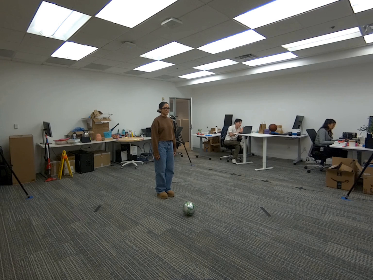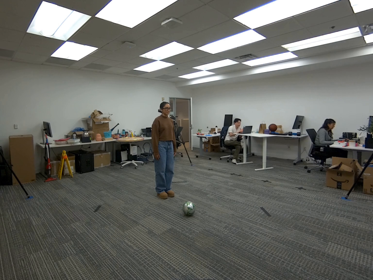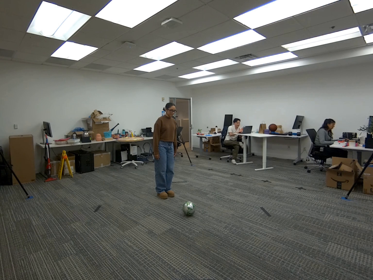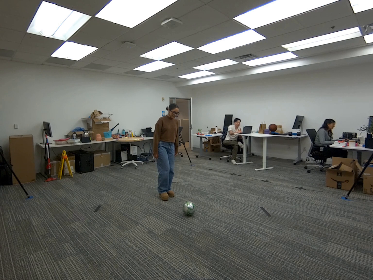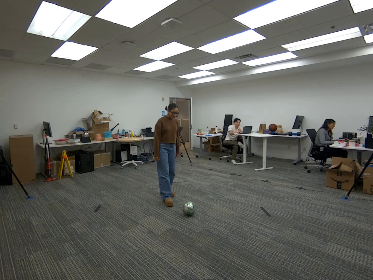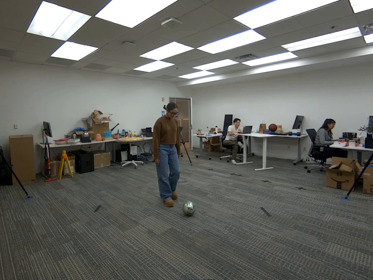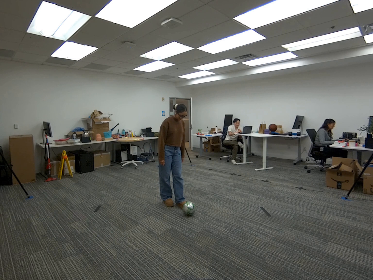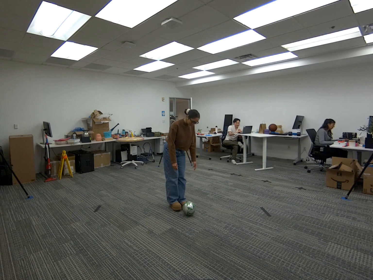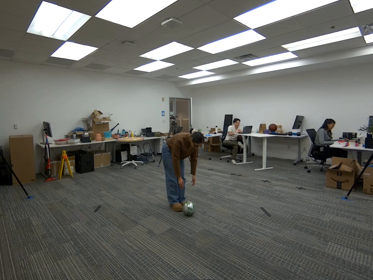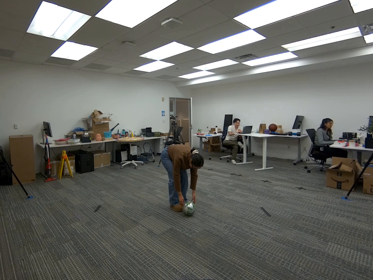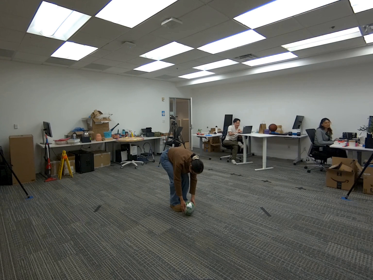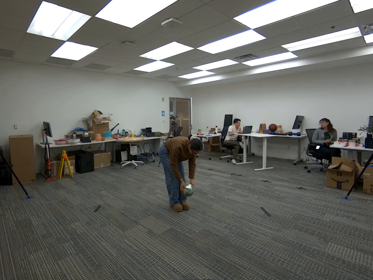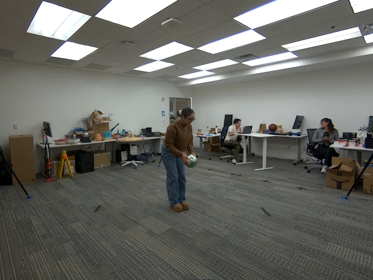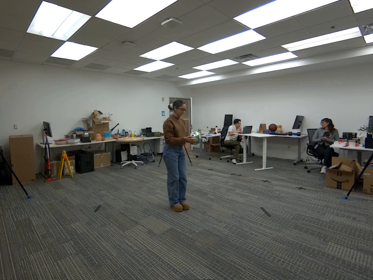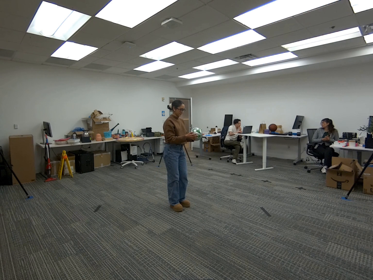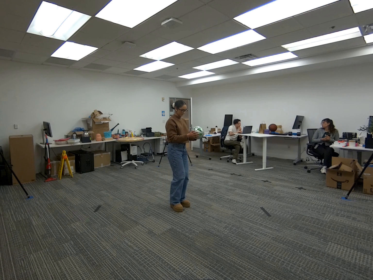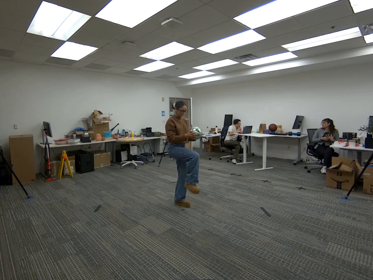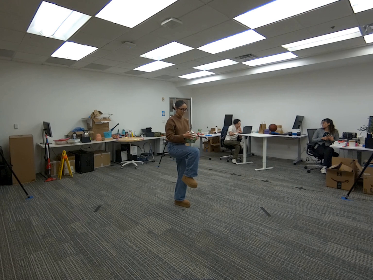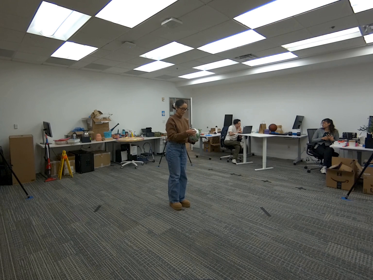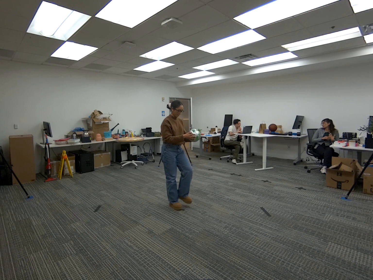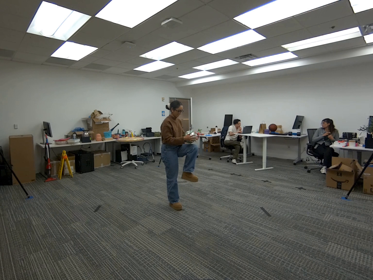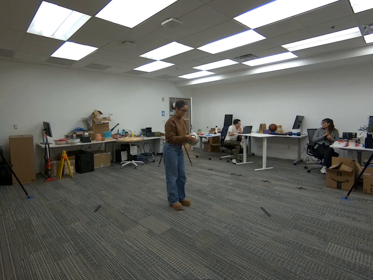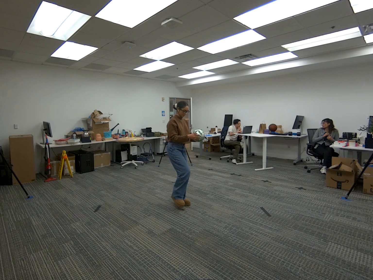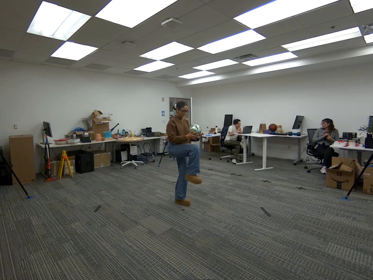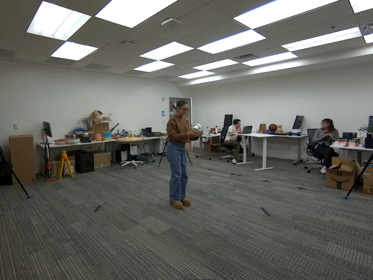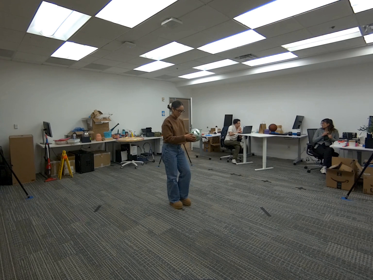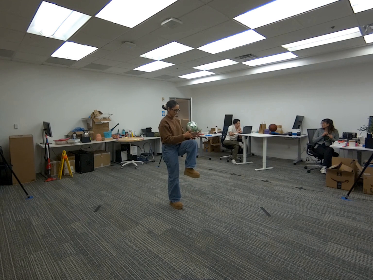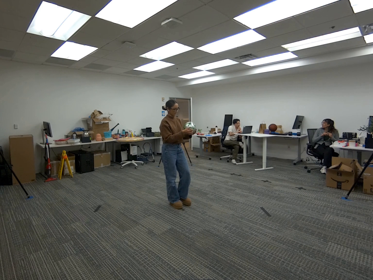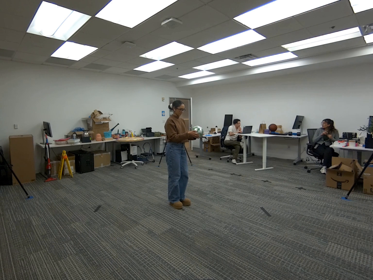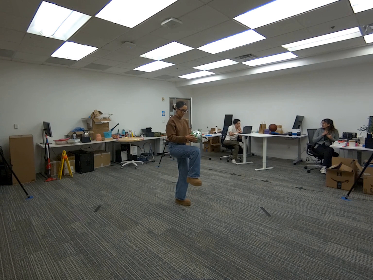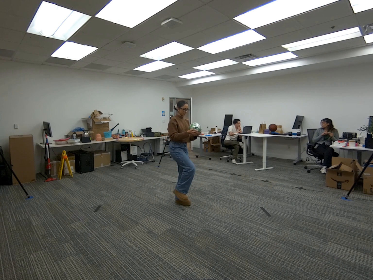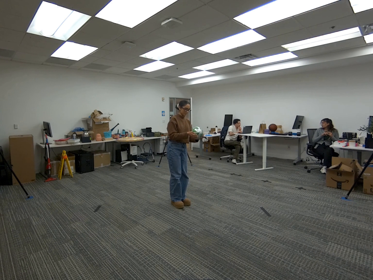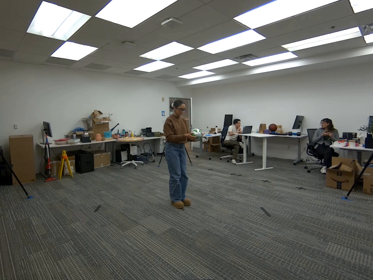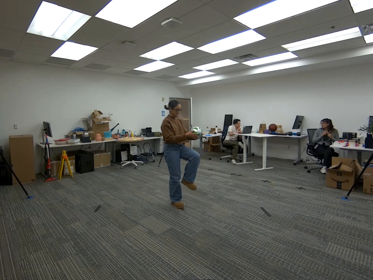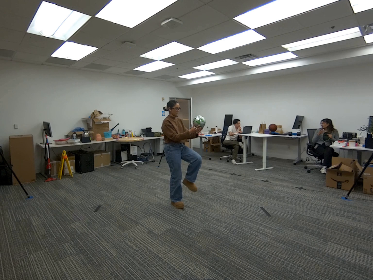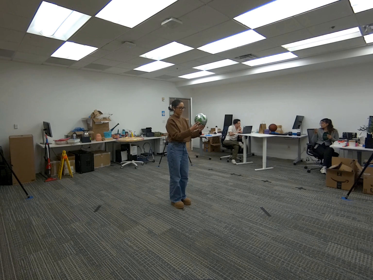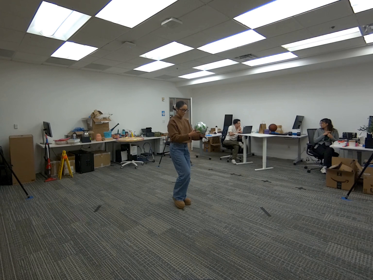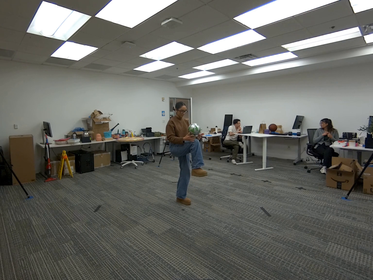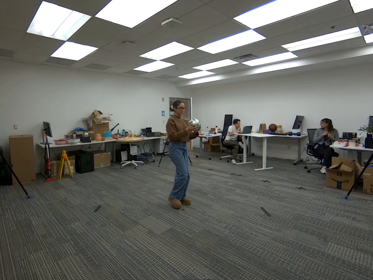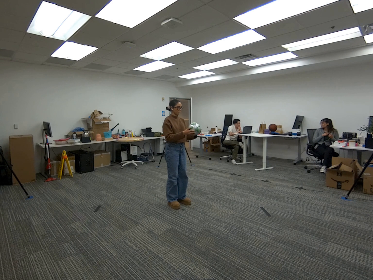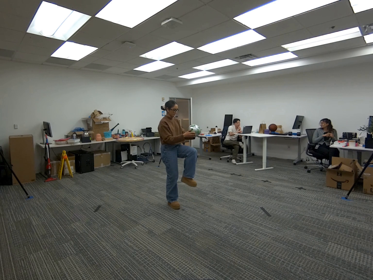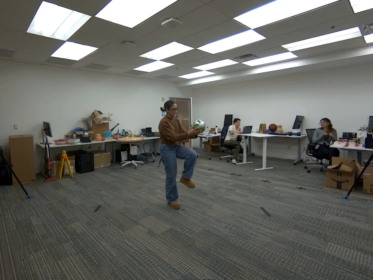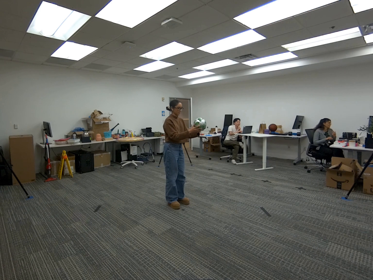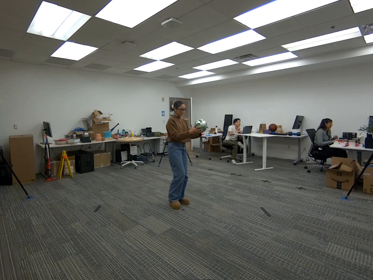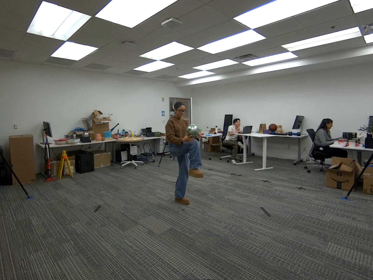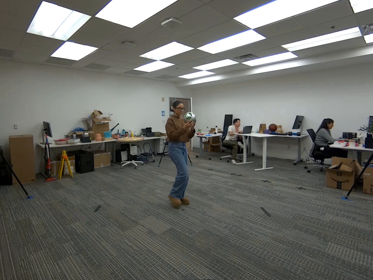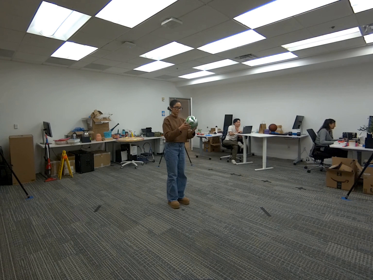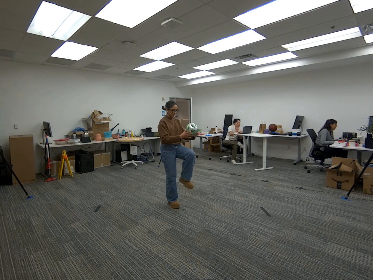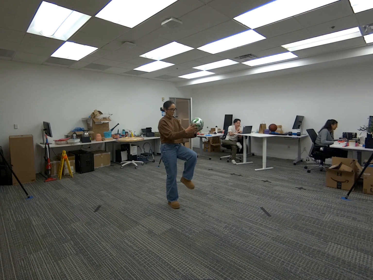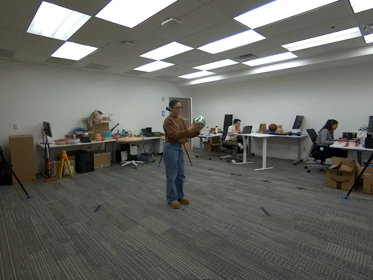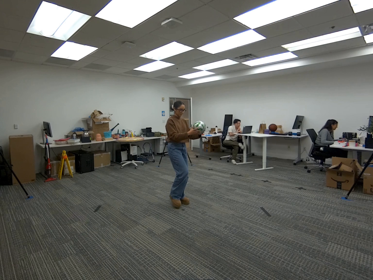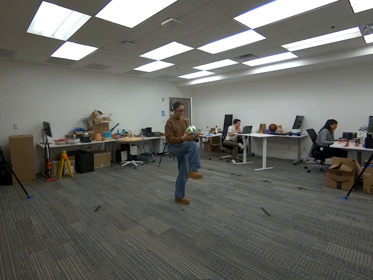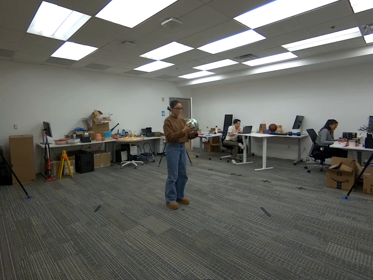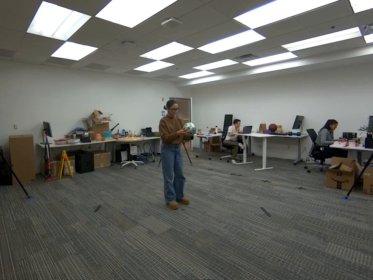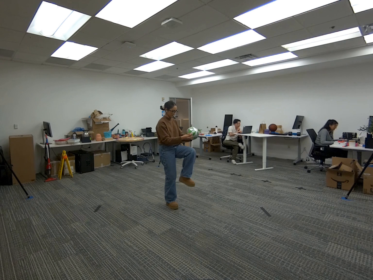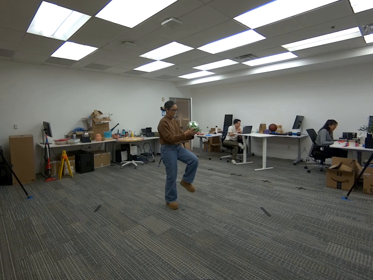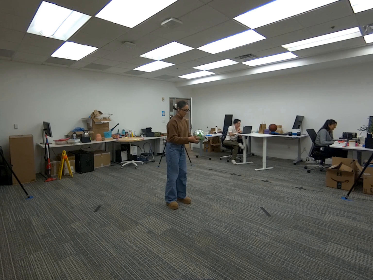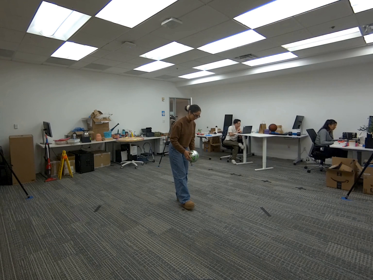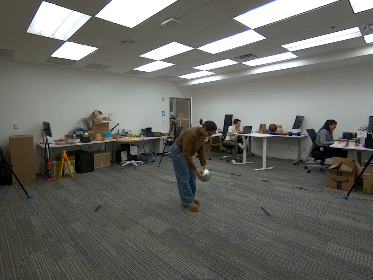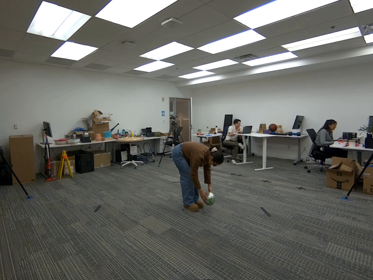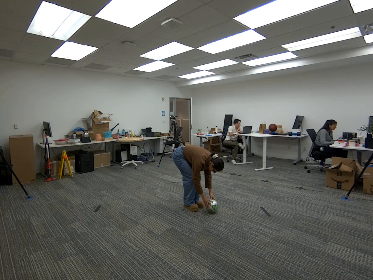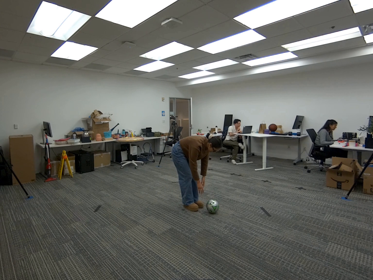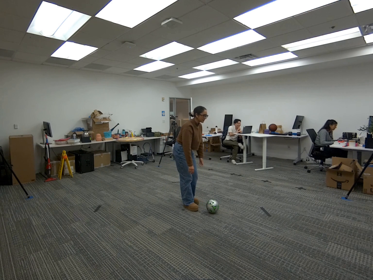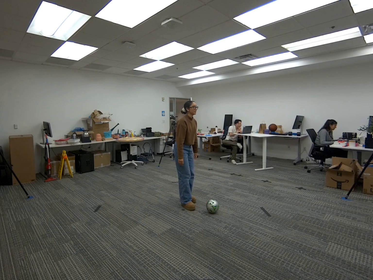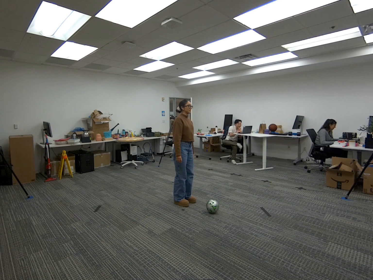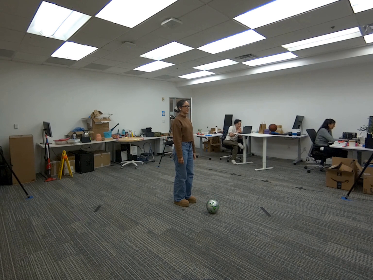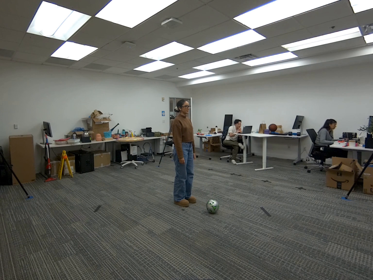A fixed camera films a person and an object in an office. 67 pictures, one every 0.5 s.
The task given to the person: Walk over to the soccer ball and preform knee juggles with the soccer ball, use your hands if needed. Place on the floor when completed.
